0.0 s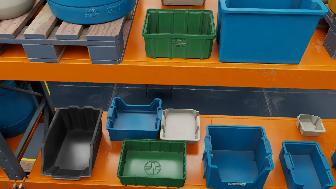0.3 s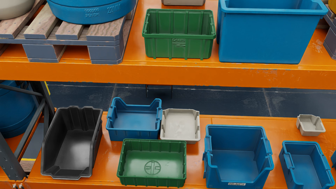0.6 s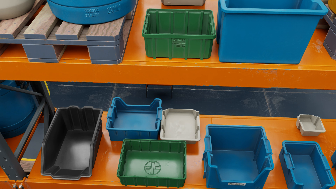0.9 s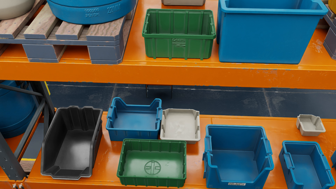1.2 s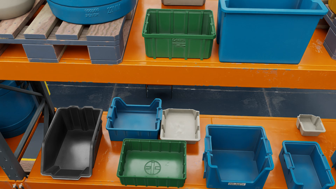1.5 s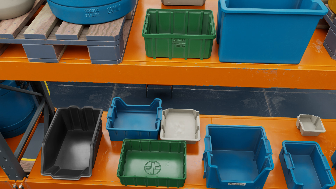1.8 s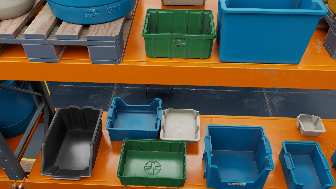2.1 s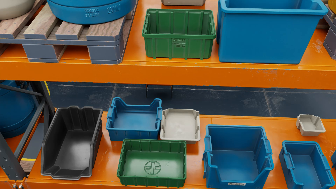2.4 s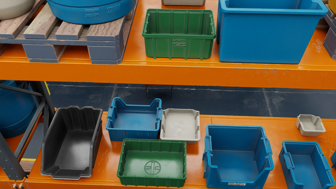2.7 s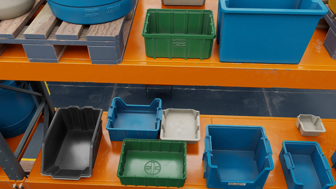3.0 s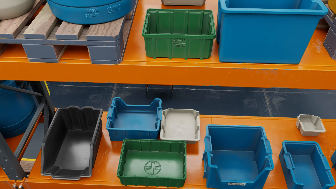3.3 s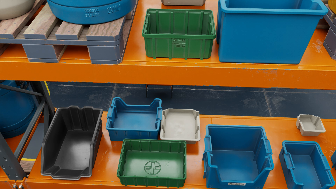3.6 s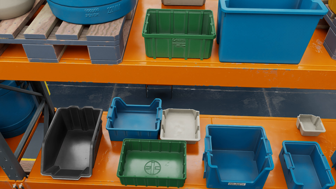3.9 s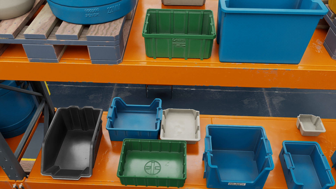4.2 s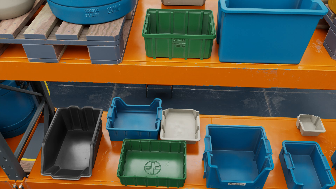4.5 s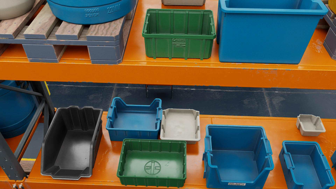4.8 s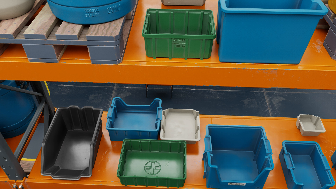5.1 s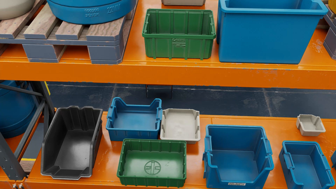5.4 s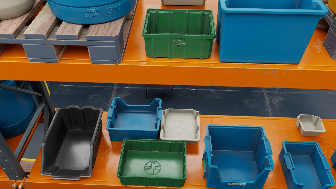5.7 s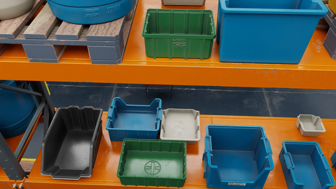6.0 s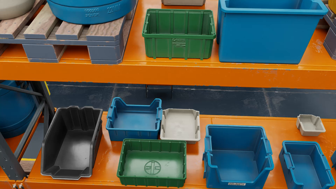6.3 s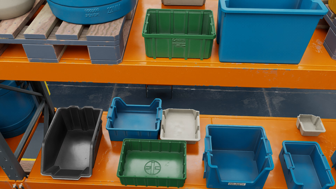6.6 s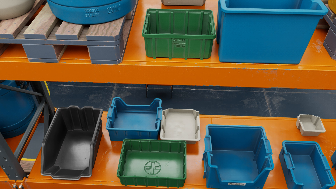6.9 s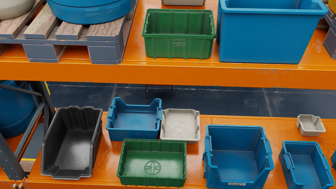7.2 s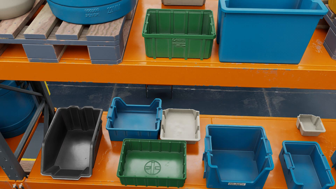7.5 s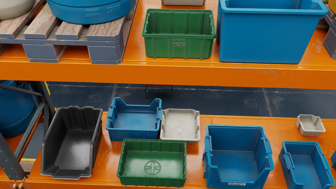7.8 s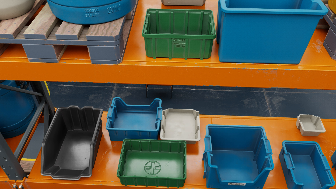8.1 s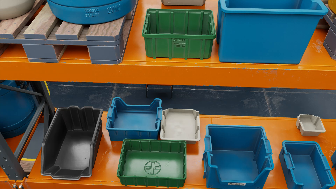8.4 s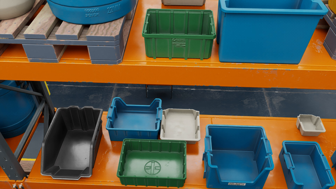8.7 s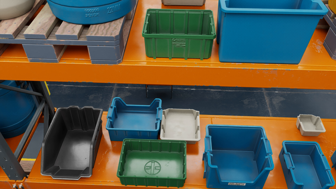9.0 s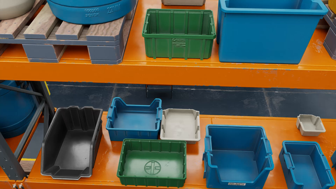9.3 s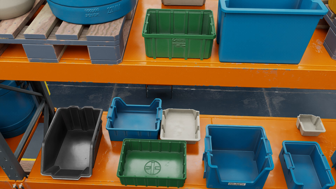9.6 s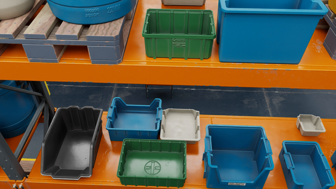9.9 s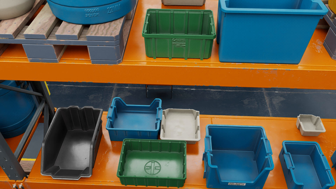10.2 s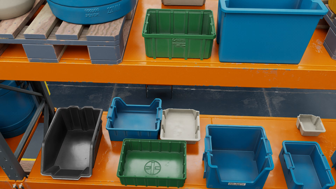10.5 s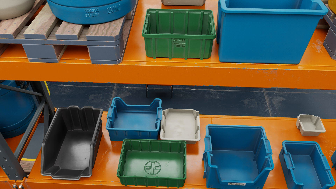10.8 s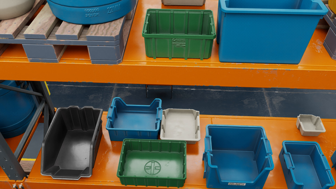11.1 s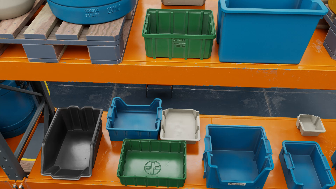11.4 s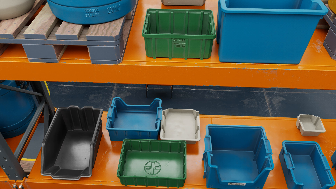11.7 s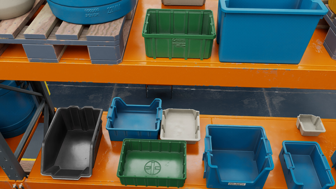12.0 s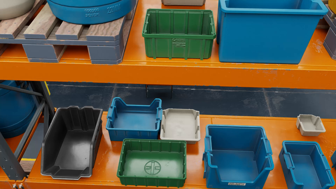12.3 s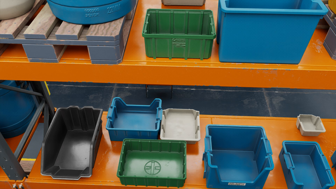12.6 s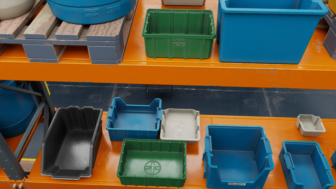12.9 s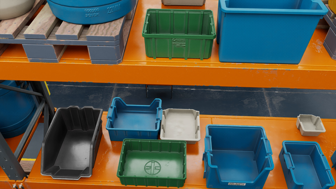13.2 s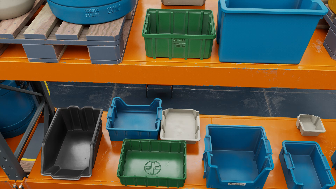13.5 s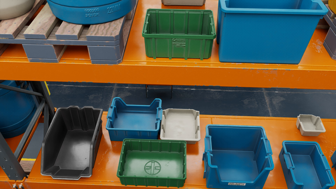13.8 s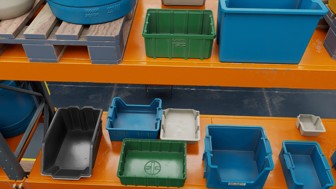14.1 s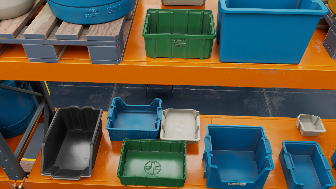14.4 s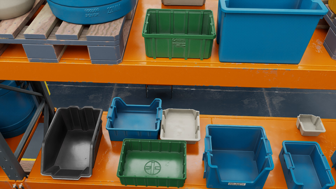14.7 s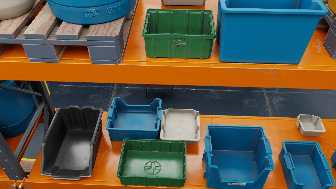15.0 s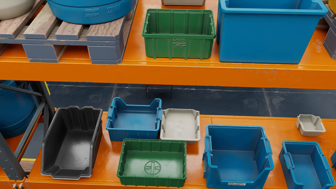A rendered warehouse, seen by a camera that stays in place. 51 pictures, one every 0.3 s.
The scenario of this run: A forklift runs into an object in its way.
